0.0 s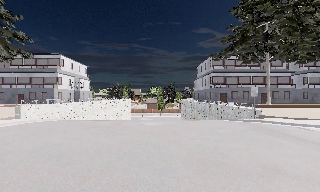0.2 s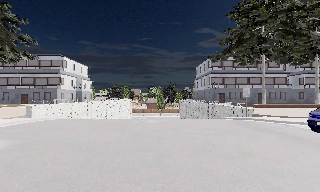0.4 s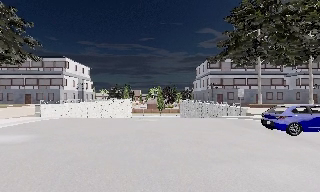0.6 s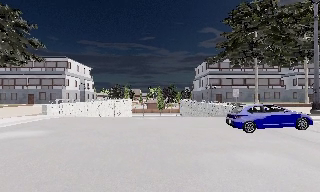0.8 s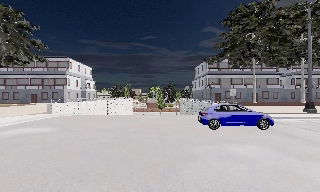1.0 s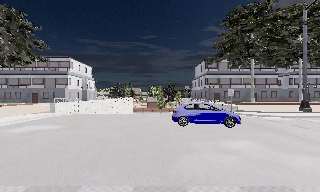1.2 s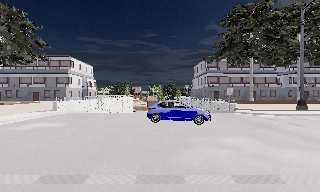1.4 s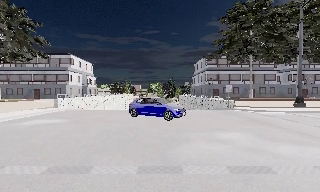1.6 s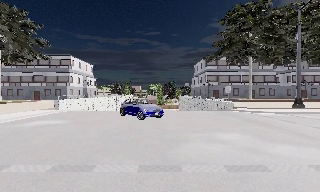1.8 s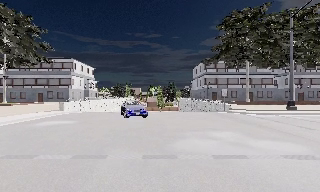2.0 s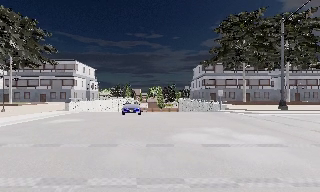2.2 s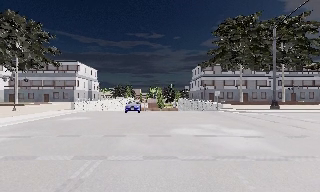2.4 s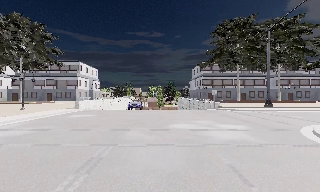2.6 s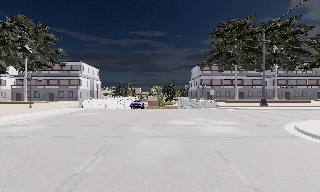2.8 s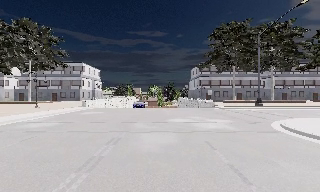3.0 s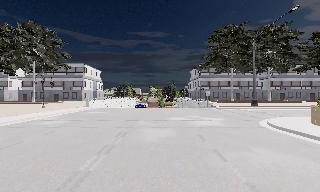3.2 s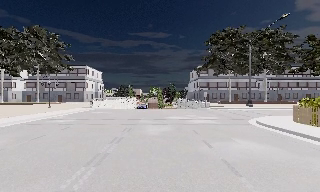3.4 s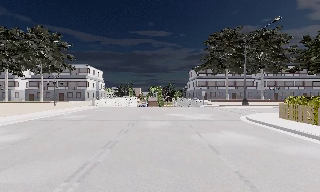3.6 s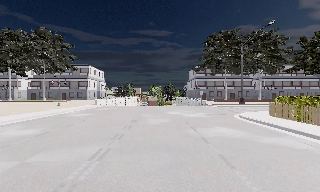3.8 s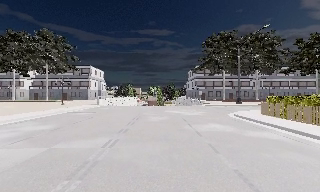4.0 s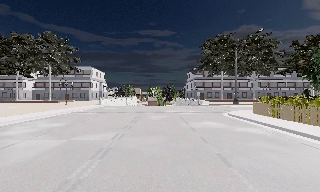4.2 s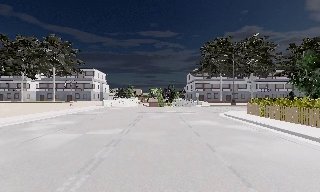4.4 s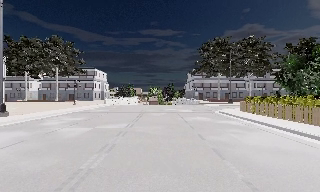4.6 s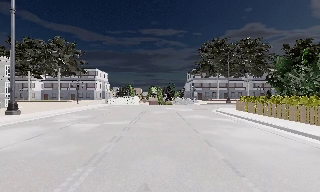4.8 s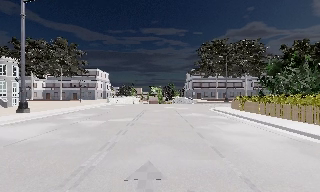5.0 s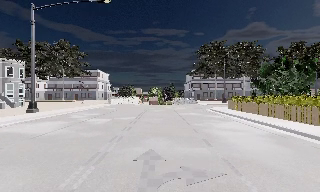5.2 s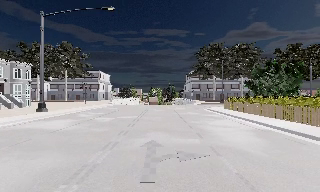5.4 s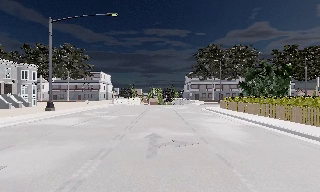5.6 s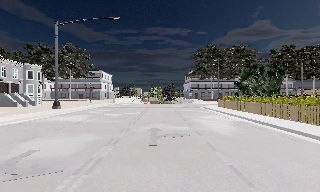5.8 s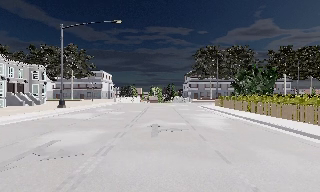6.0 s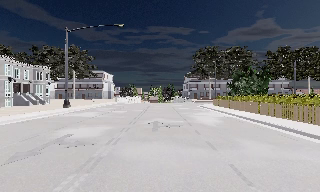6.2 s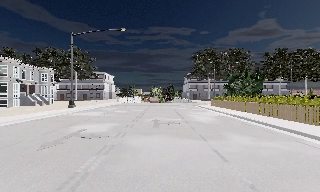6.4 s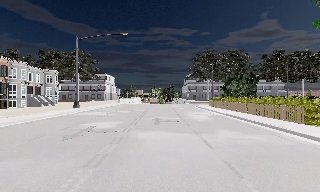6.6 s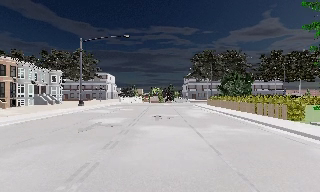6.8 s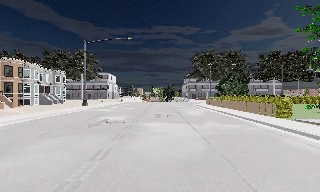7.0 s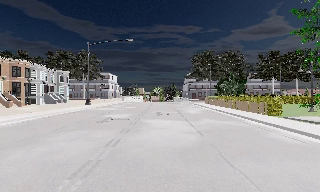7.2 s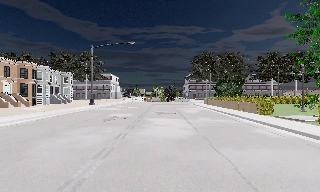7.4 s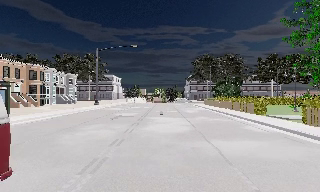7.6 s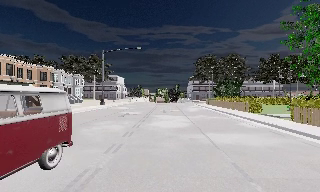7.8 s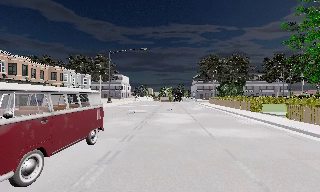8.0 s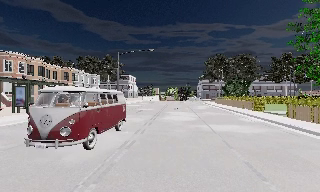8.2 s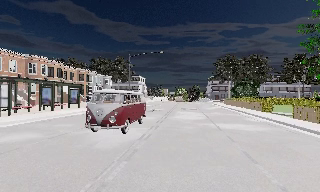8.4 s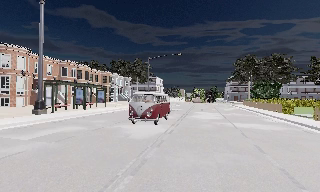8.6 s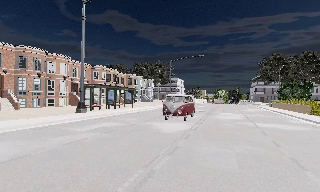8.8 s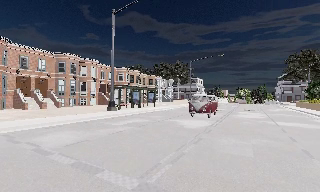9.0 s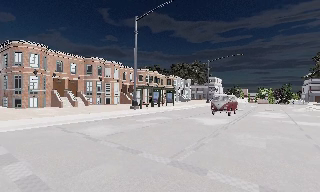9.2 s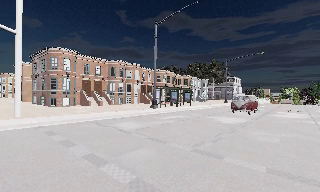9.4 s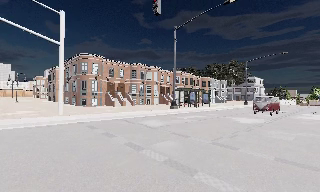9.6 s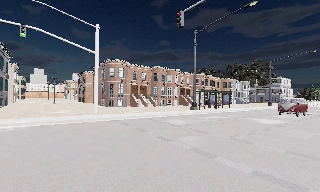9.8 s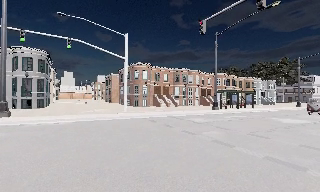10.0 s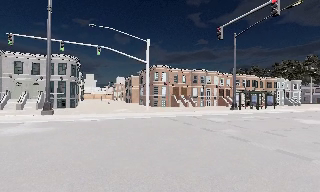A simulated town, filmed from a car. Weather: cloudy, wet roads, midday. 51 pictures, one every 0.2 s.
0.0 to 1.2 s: The camera travels backward, about 4.5 m, so what stands in front gets smaller. It loses speed.
1.2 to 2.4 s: The camera travels backward, about 5 m, so what stands in front gets smaller. It gains speed.
2.4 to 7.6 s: The camera travels backward, about 30 m, so what stands in front gets smaller.
7.6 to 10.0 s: The camera pans to its left, which is counterclockwise from overhead, by about 65 degrees. It travels backward, about 14 m.
The film runs backward here.
